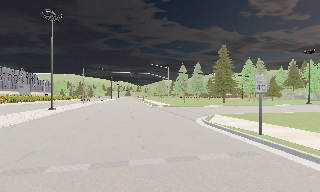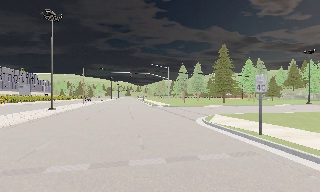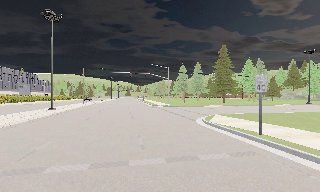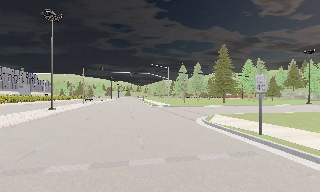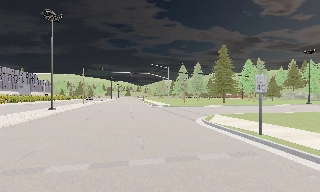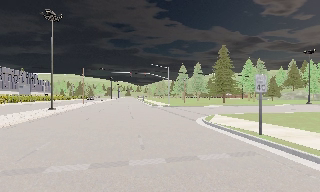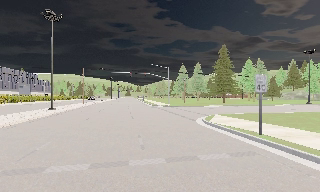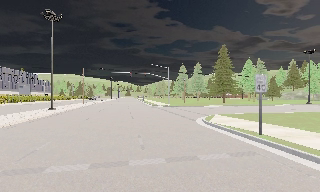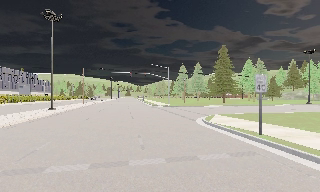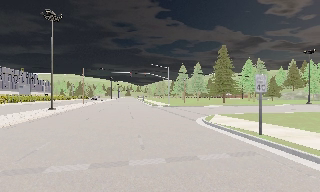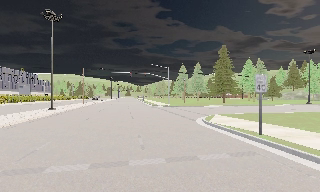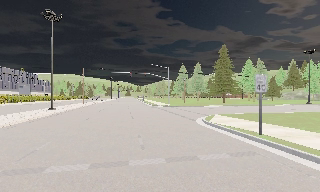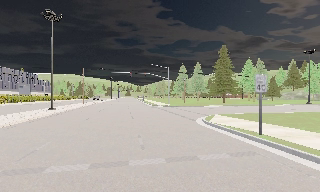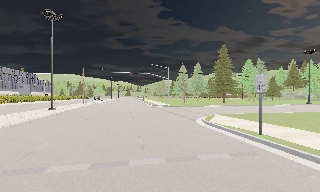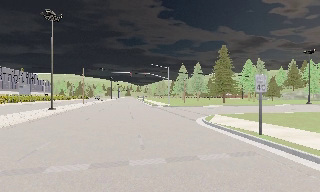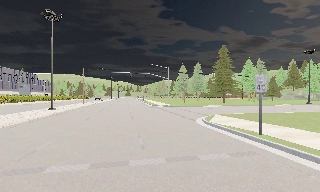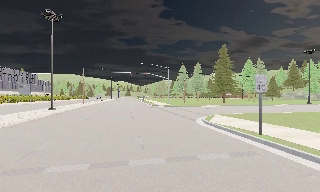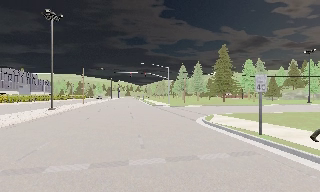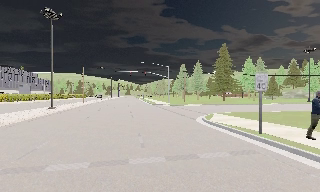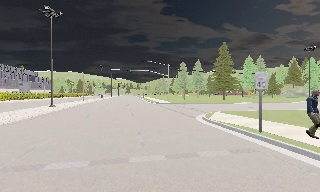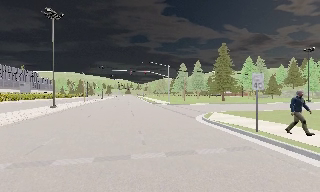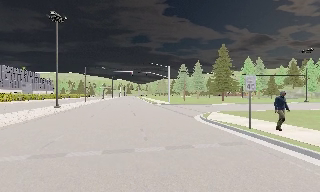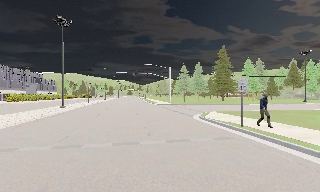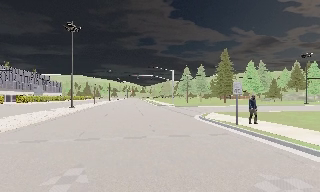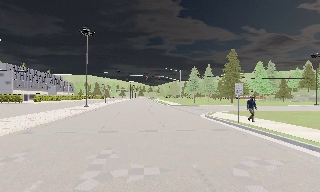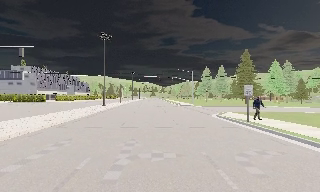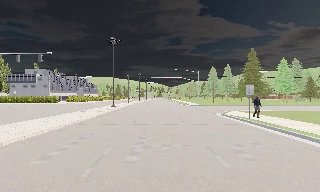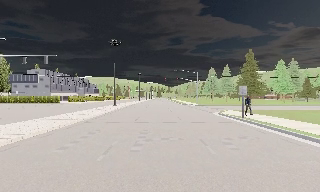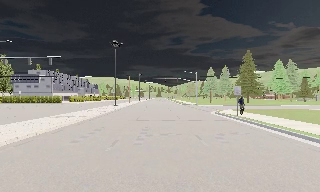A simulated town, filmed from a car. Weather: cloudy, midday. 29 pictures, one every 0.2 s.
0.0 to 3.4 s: The camera keeps its place and its aim.
3.4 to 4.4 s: The camera travels backward, about 1.5 m, so what stands in front gets smaller. It gains speed.
4.4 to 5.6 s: The camera swings to its left by about 10 degrees, and the scene slides to the right. It travels backward, about 6 m, so what stands in front gets smaller.
The film runs backward here.
